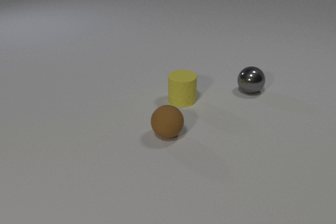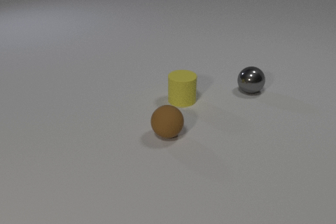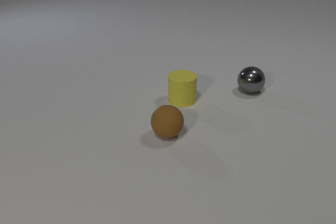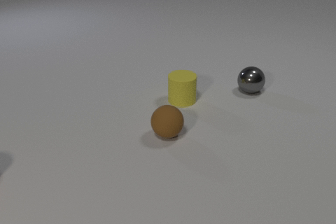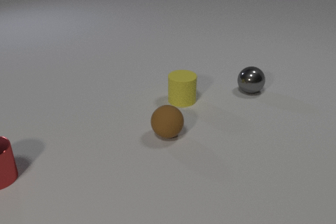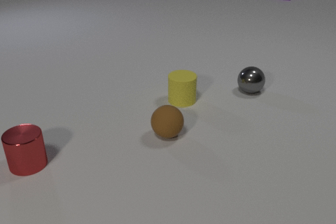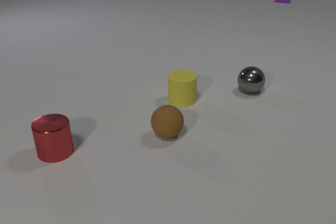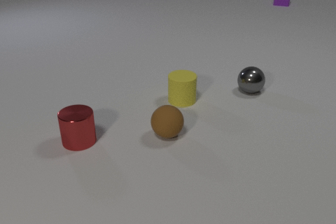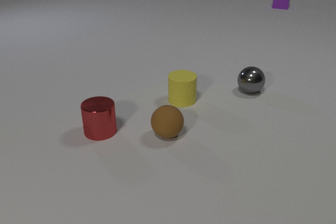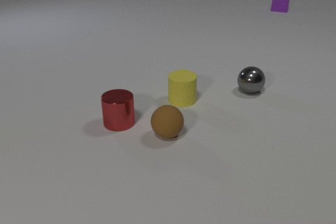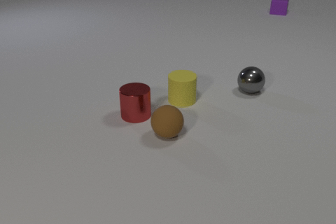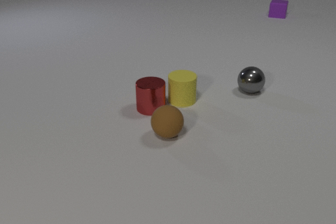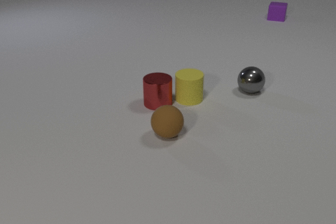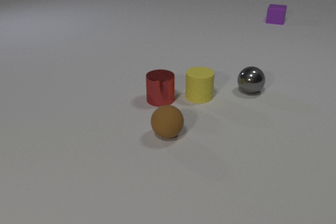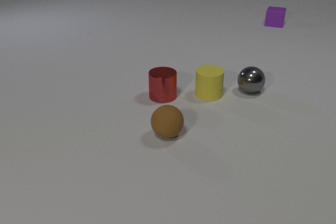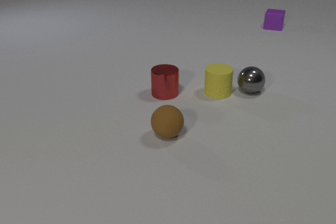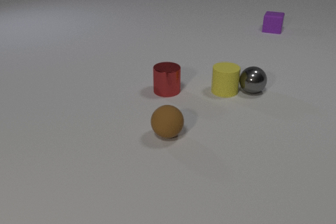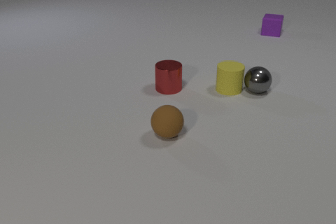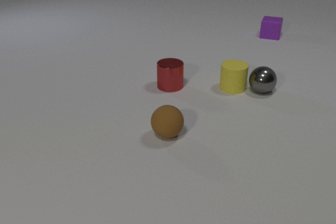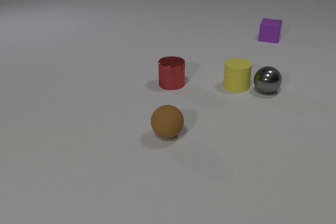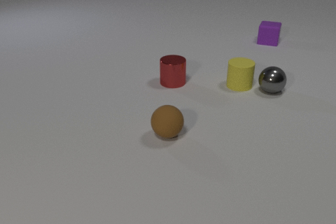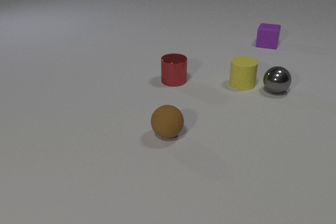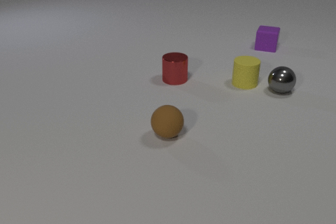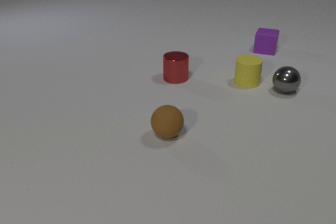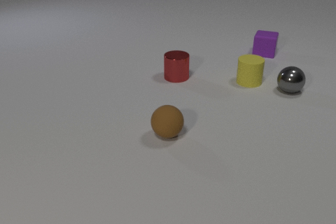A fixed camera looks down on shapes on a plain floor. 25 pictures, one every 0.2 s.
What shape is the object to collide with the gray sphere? cylinder.
What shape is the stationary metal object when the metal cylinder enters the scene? sphere.
How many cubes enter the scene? 1.
0.0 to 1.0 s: The red metal cylinder comes in at the left edge, slides to the right. The purple rubber cube comes in at the top edge, slides toward the camera.
1.0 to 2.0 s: The red metal cylinder slides to the right and away from the camera. The purple rubber cube slides toward the camera.
2.0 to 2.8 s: The red metal cylinder slides away from the camera and to the right. The yellow rubber cylinder slides to the right and away from the camera. The purple rubber cube slides toward the camera. The red metal cylinder and the yellow rubber cylinder collide.
2.8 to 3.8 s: The red metal cylinder slides away from the camera. The yellow rubber cylinder slides to the right and away from the camera. The gray metal sphere rolls to the right. The purple rubber cube slides toward the camera. The yellow rubber cylinder and the gray metal sphere collide.
3.8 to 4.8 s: The red metal cylinder slides away from the camera. The yellow rubber cylinder slides away from the camera and to the right. The gray metal sphere rolls to the right. The purple rubber cube slides toward the camera.
